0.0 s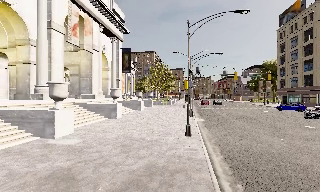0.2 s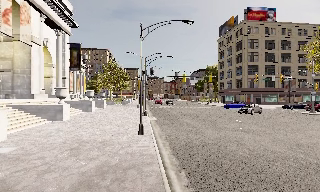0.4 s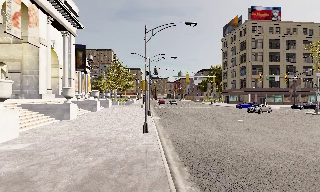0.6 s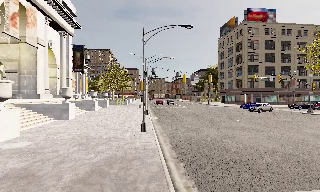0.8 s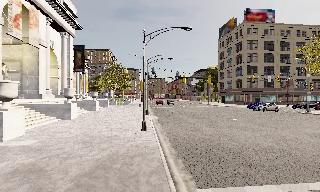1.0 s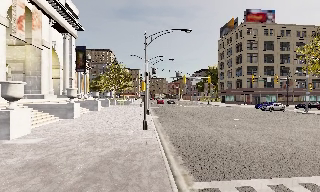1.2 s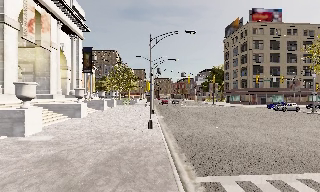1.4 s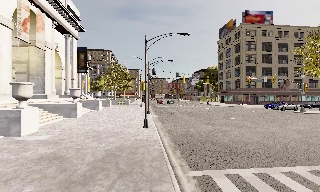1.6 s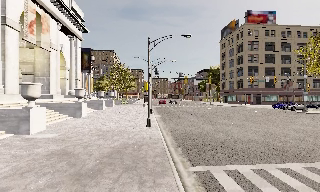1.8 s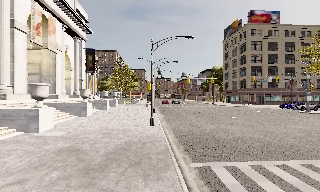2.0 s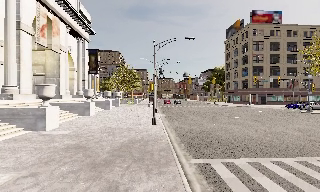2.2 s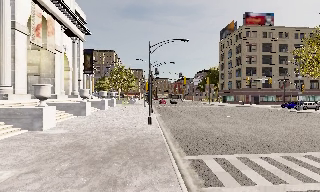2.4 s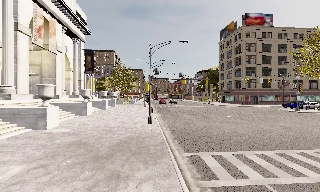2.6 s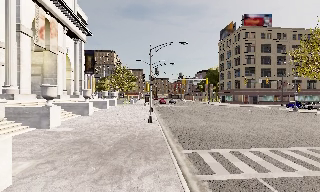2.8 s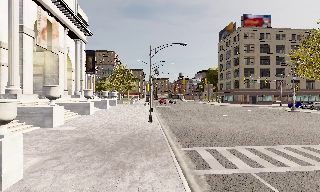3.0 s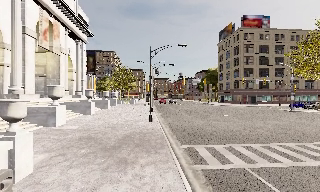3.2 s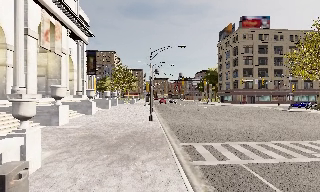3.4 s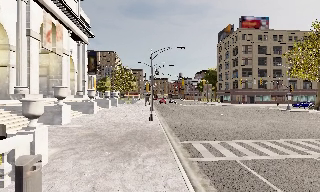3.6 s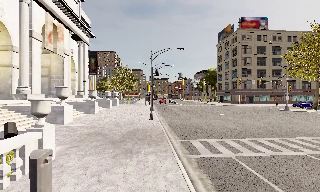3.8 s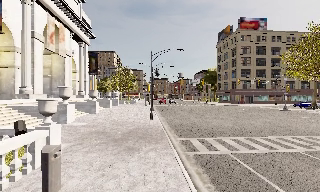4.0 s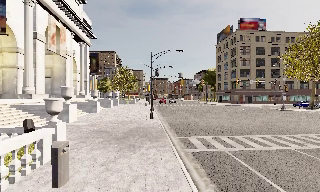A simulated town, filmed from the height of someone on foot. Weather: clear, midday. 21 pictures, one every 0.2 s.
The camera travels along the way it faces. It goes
backward.
0.0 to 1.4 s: The camera swings to its right by about 15 degrees, and the scene slides to the left. It travels backward, about 2.5 m, so what stands in front gets smaller.
1.4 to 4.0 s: The camera travels backward, about 5 m, so what stands in front gets smaller.
The film runs backward here.
